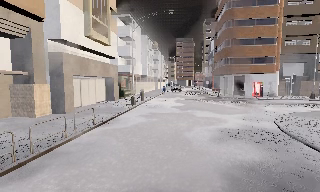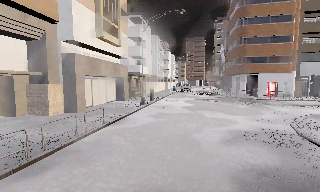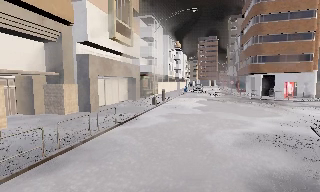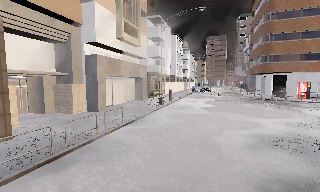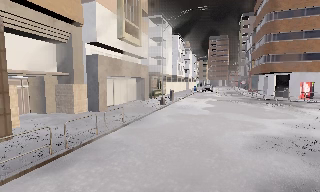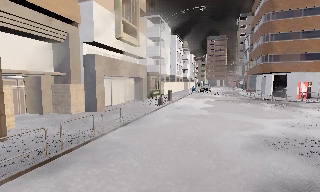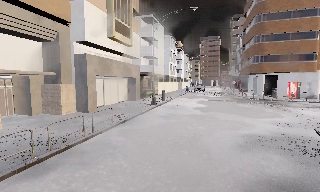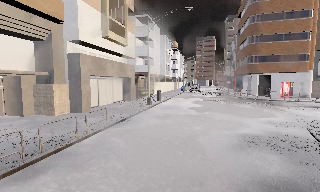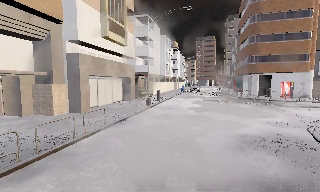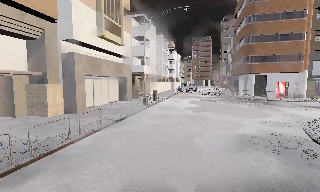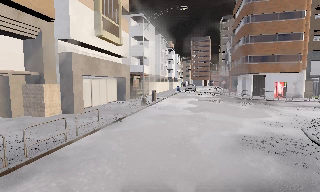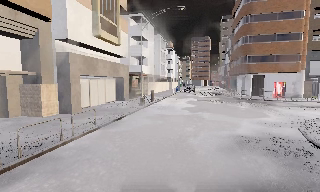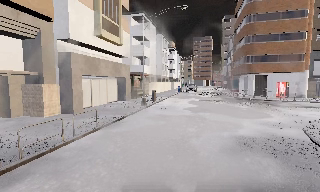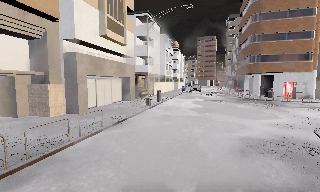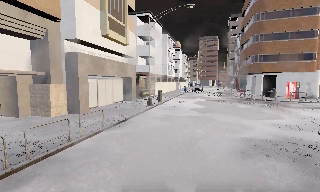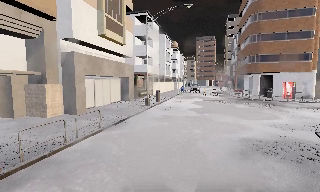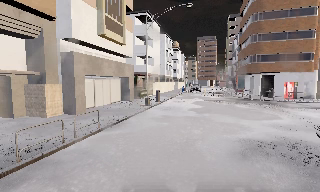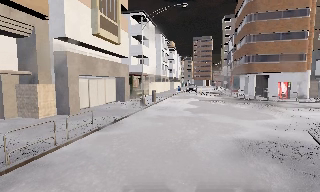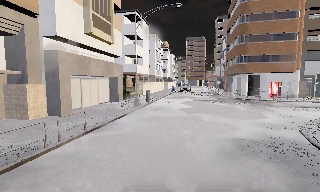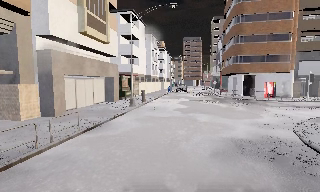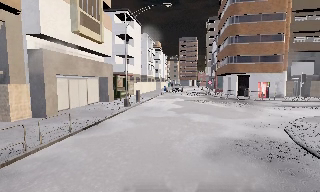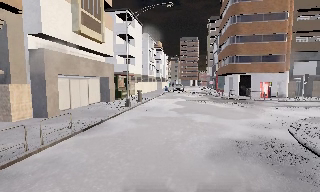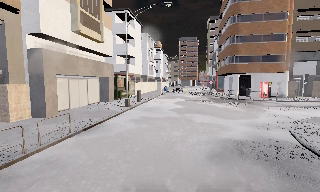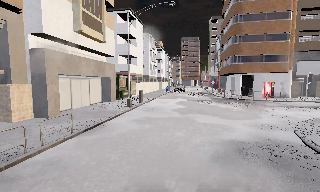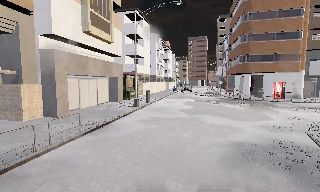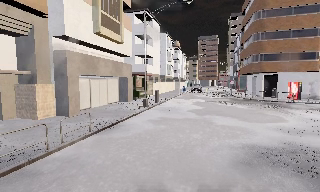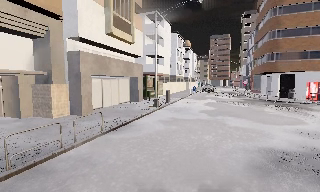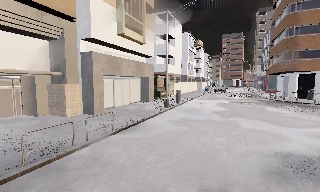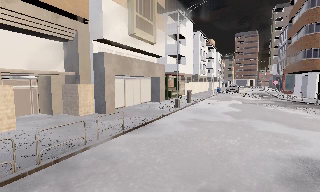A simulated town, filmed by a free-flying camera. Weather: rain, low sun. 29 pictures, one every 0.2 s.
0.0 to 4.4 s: The camera travels forward and to its right, about 1.5 m, so what stands in front looms larger.
4.4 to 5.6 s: The camera swings to its left by about 20 degrees, and the scene slides to the right.
The film runs forward here.
